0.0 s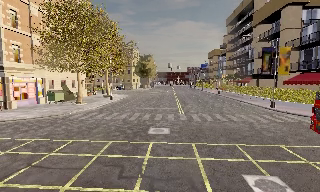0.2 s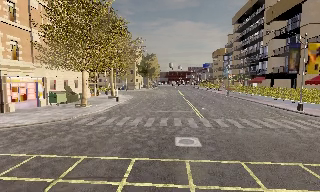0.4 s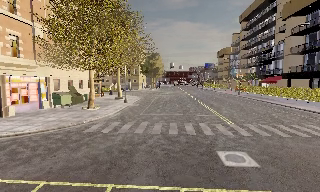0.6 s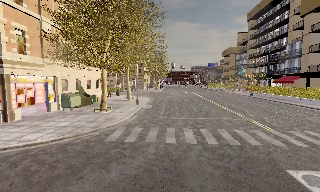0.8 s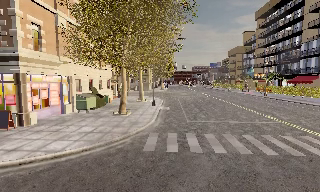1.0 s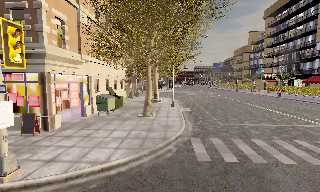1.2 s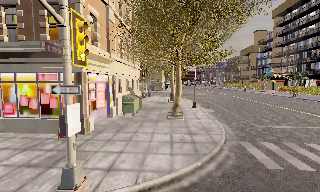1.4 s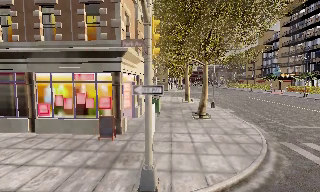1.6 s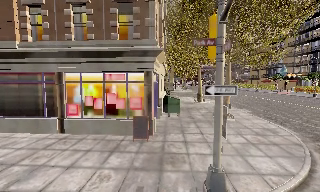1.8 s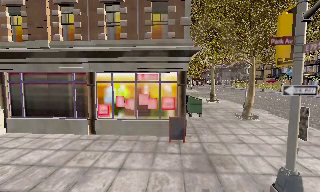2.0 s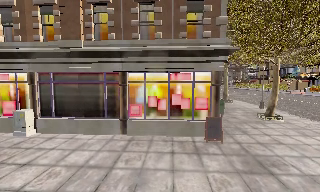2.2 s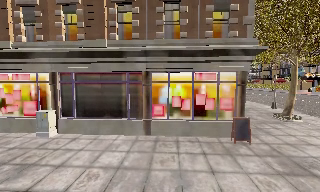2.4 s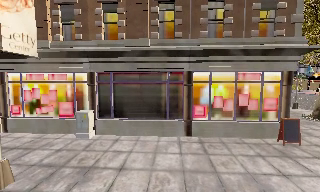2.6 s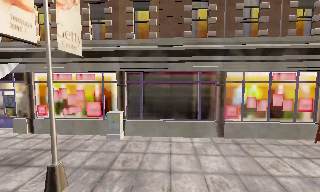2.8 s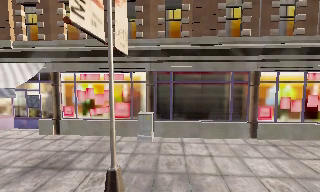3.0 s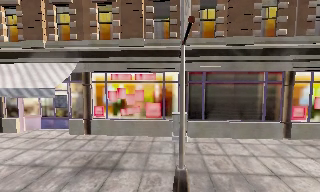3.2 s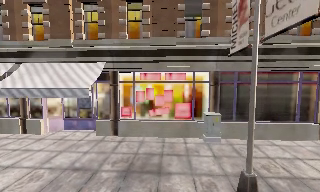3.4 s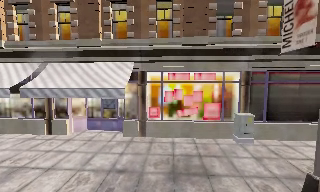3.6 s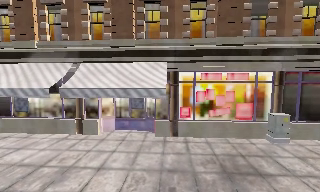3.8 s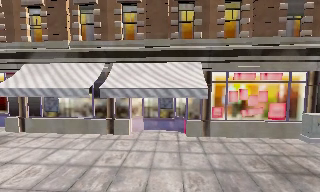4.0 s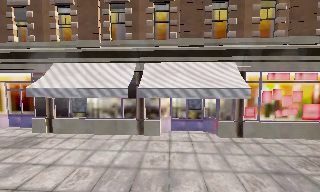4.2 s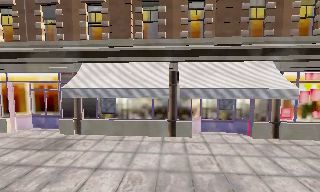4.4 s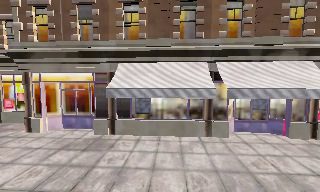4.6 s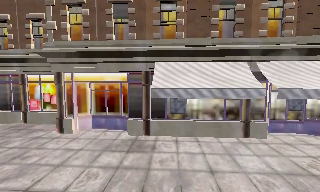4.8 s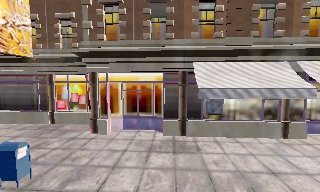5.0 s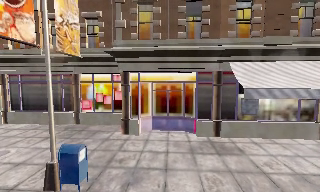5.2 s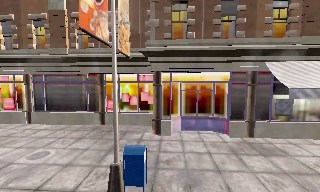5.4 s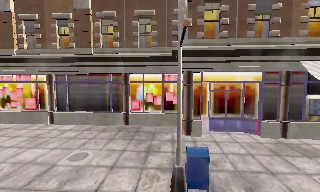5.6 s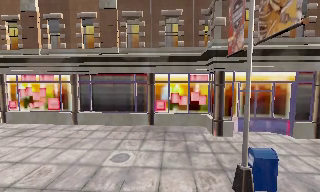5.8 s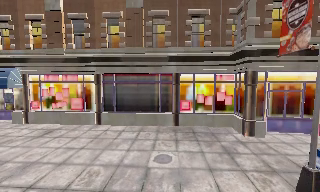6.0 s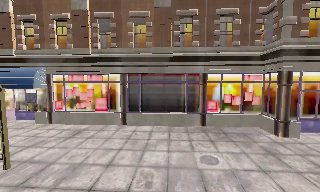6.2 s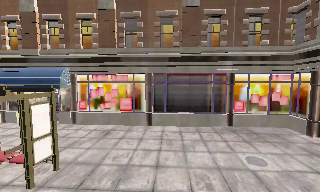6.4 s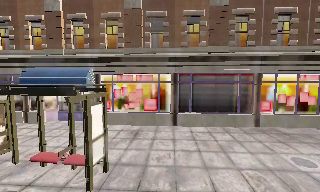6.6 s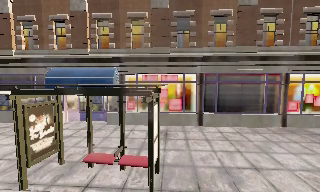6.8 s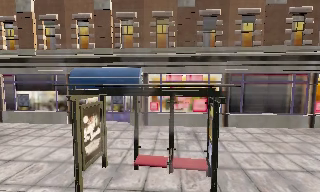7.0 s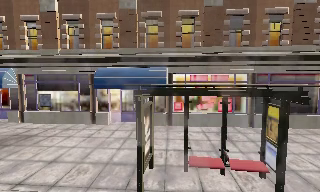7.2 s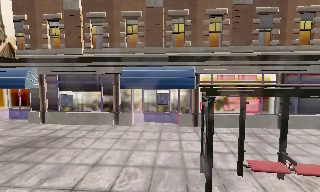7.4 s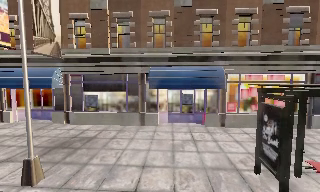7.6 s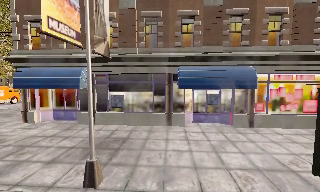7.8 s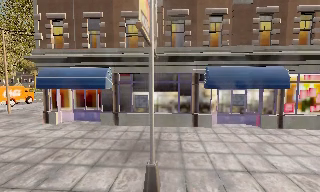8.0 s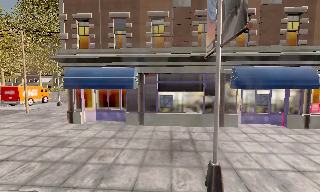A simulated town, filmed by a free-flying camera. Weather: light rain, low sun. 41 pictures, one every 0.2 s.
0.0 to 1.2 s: The camera travels to its left and forward, about 14 m, so close, fixed things drift to the right.
1.2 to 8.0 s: The camera travels to its left, about 55 m, so close, fixed things drift to the right.
The film runs forward here.
